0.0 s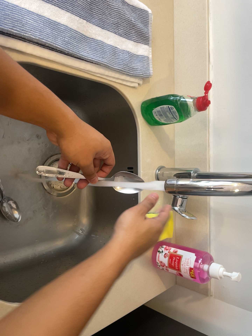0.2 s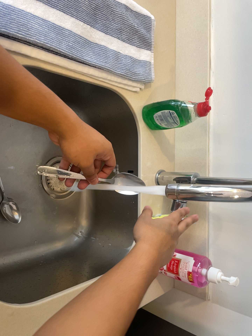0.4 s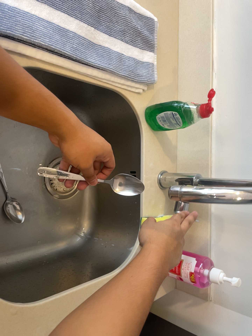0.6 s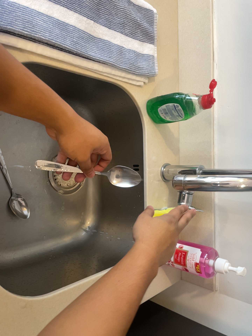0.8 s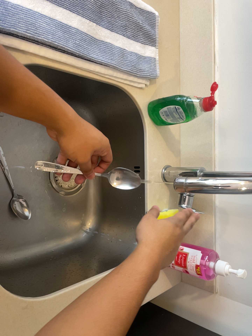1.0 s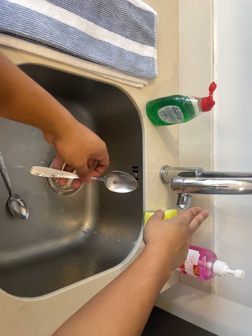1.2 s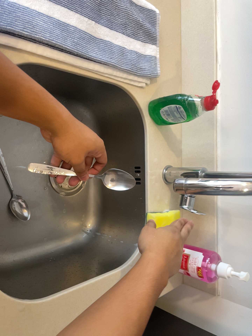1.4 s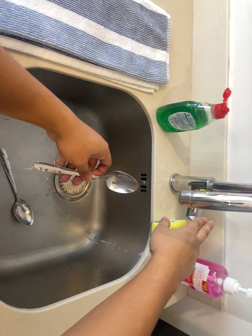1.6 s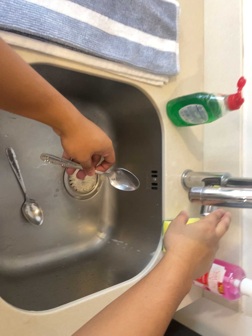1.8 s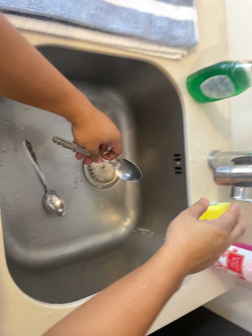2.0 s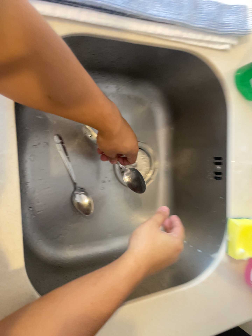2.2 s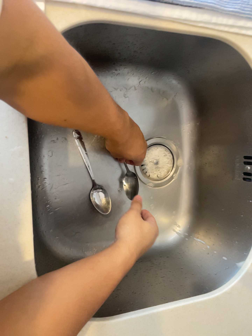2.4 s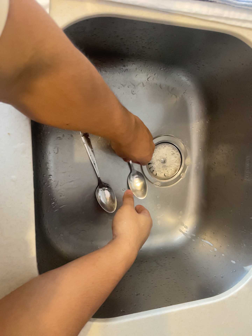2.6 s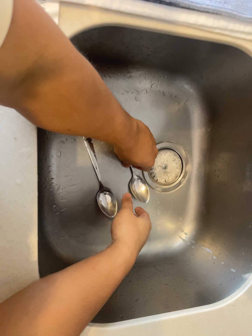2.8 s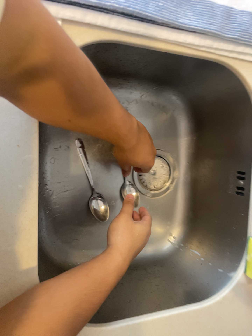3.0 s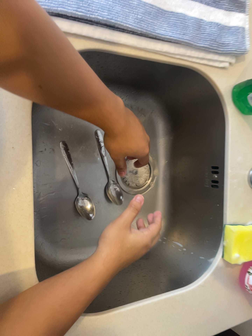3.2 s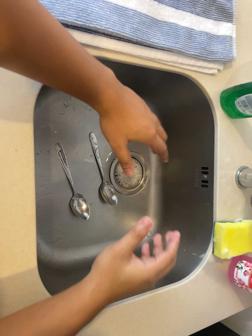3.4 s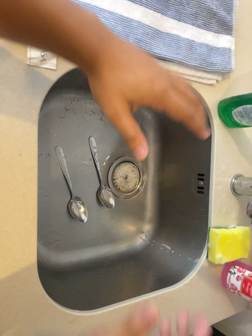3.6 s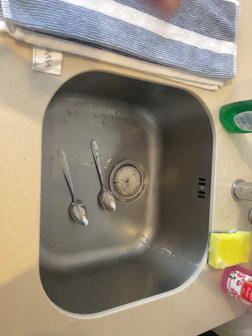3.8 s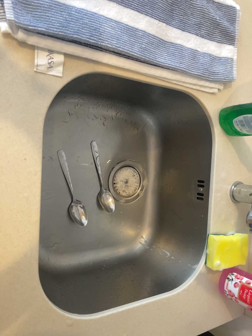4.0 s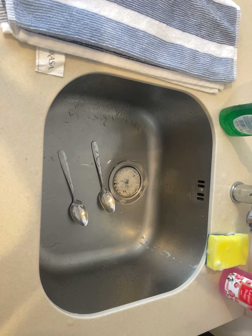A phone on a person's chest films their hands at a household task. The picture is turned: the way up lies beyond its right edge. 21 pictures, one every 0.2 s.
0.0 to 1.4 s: The camera shifts only a little, or ends up much as it began.
1.4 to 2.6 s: The scene slides to the right, as the camera pans about 25 degrees to its left. It travels forward, about 14 cm, so what stands in front looms larger.
2.6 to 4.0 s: The camera pans to its right by about 15 degrees. It travels backward and to its left, about 12 cm, so what stands in front gets smaller.
The film runs backward here.
